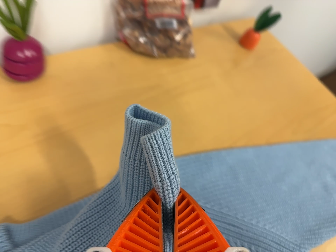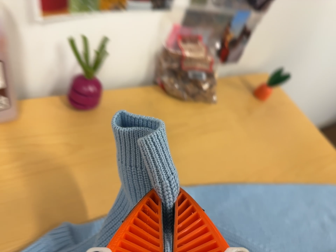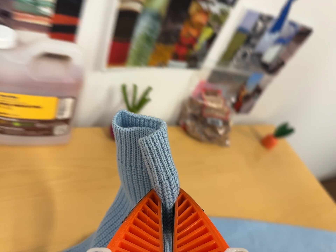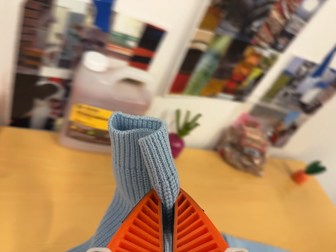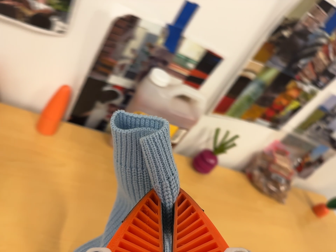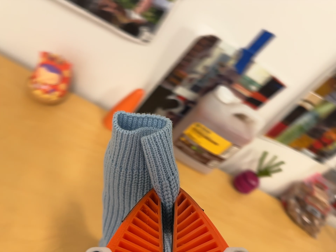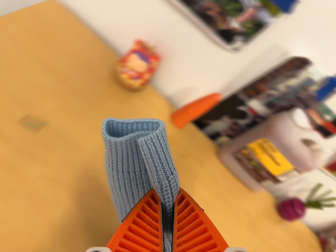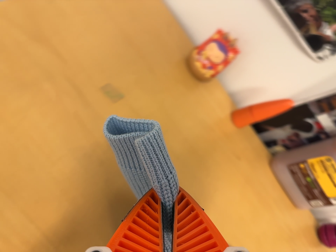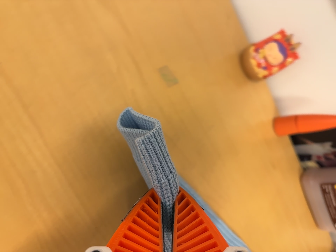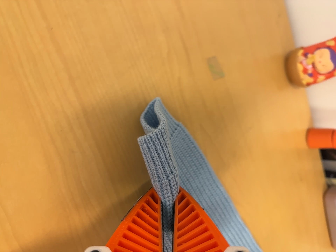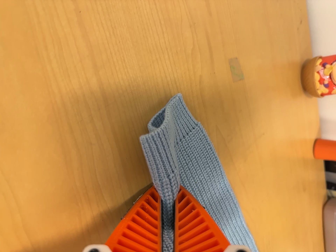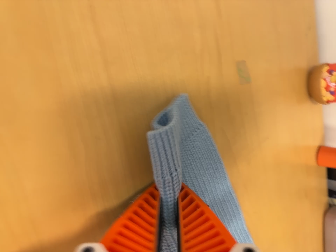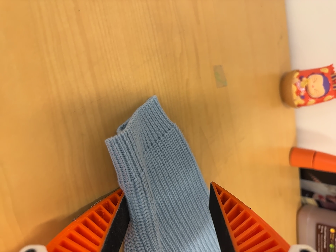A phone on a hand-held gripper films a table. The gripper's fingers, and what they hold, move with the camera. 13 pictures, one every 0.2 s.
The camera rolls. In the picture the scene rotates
clockwise.
0.0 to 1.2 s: The scene slides to the right, as the camera pans about 20 degrees to its left. It travels to its left and backward, about 50 cm, so close, fixed things drift to the right. Its aim tips toward the top of its view by about 30 degrees, and the scene shifts downward. It rolls about its line of sight by about 50 degrees, and the scene rotates clockwise.
1.2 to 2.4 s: The camera travels to its left, about 18 cm, so close, fixed things drift to the right. It rolls about its line of sight by about 40 degrees, and the scene rotates clockwise.
The film runs backward here.
